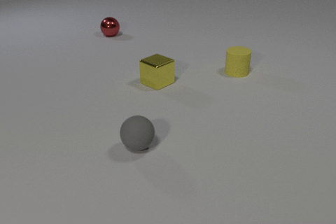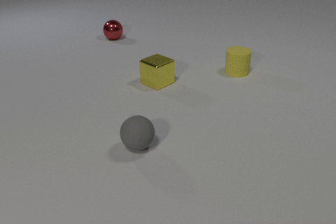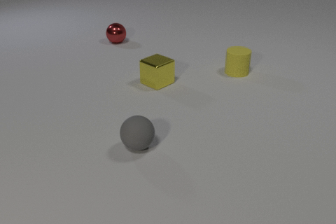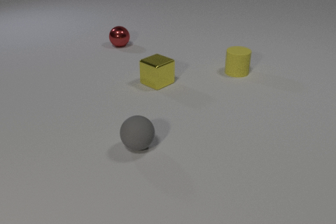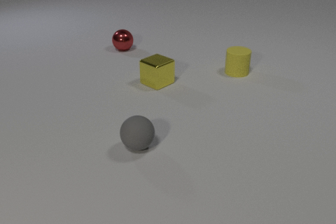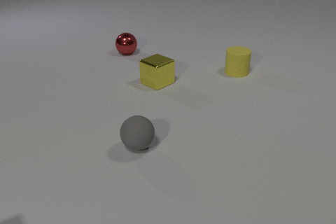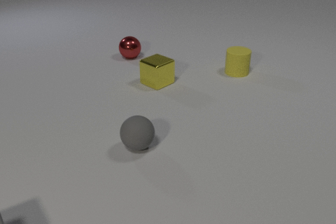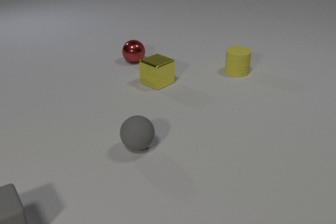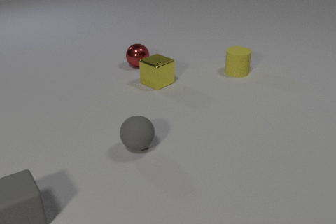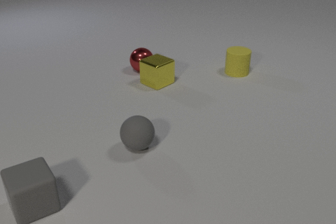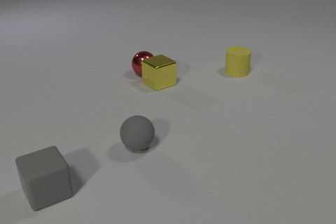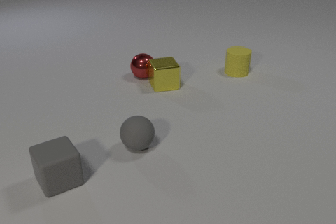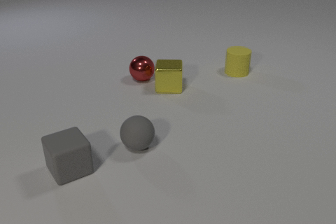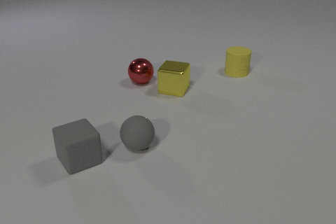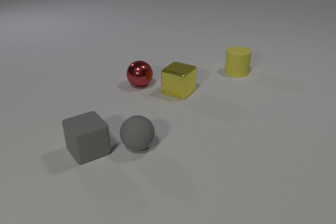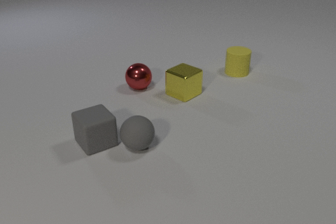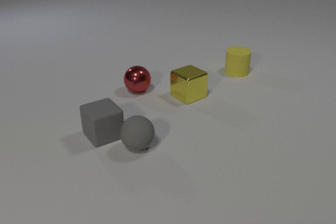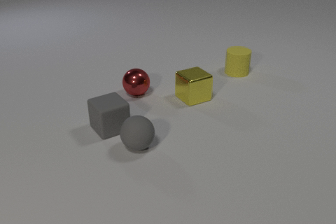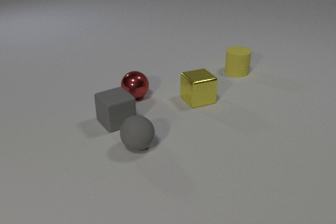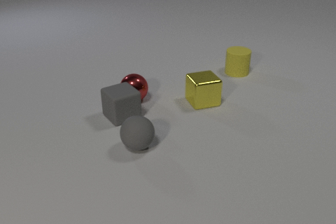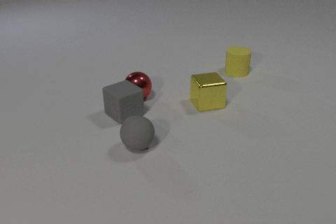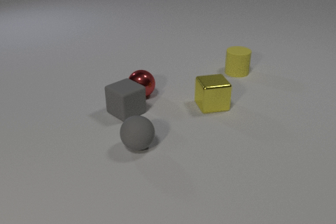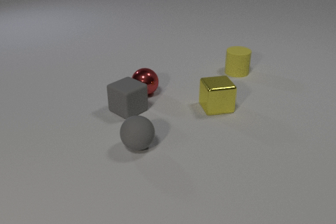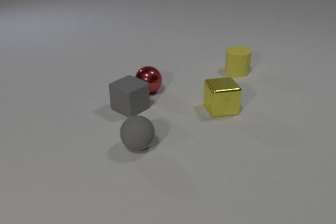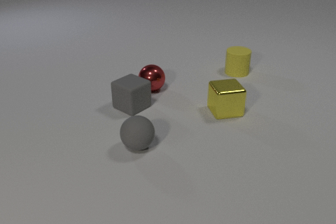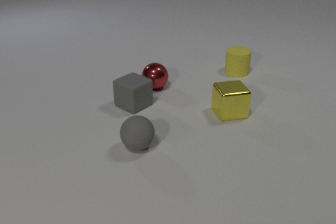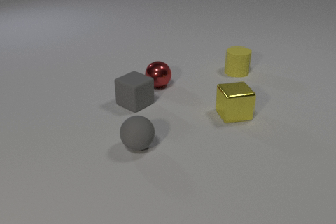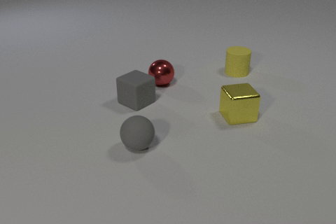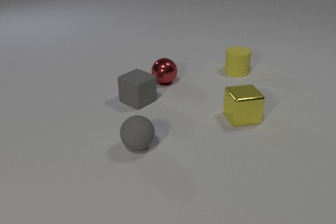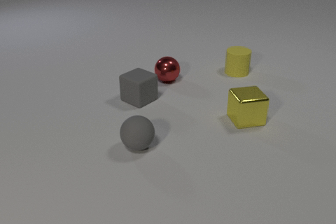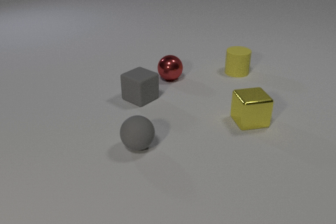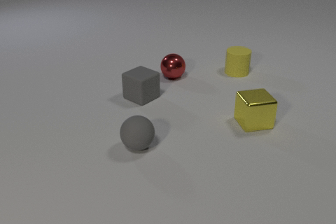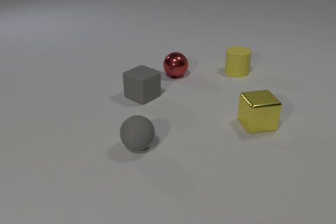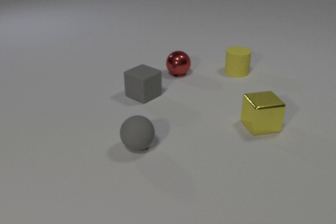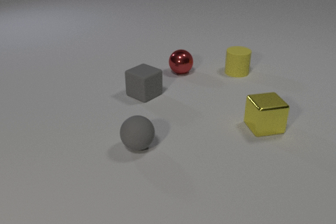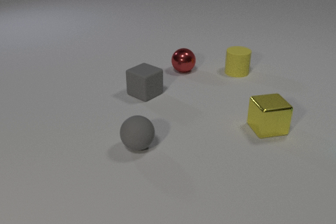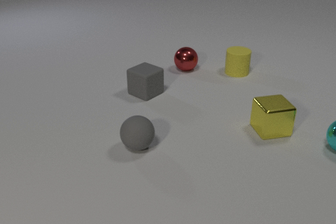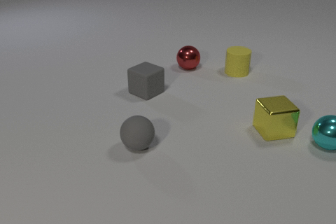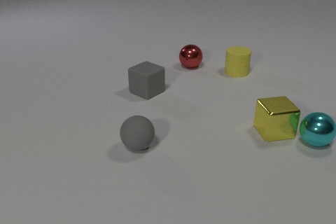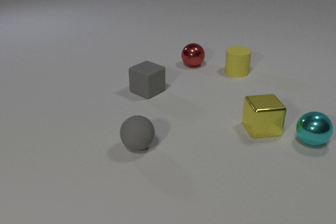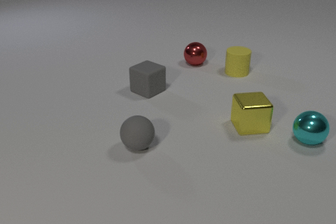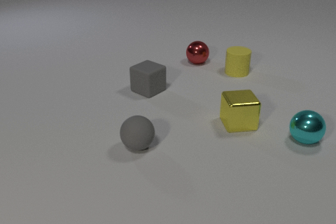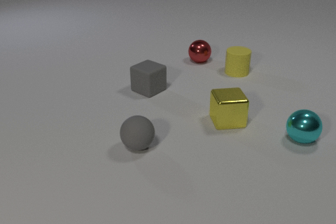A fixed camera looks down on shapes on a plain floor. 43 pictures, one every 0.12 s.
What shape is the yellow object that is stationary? cylinder.
How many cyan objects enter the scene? 1.
What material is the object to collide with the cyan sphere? metal.
0.00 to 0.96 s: The red metal sphere rolls toward the camera. The gray rubber cube comes in at the bottom edge, slides to the right and away from the camera.
0.96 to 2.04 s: The red metal sphere rolls toward the camera. The yellow metal cube slides to the right and toward the camera, spins so that its near face slides to the left, clockwise seen from above. The gray rubber cube slides away from the camera and to the right. The red metal sphere and the yellow metal cube collide.
2.04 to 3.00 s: The red metal sphere rolls to the right and away from the camera. The yellow metal cube slides to the right and toward the camera. The gray rubber cube slides away from the camera and to the right. The red metal sphere and the gray rubber cube collide.
3.00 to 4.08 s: The red metal sphere rolls away from the camera and to the right. The yellow metal cube slides to the right and toward the camera. The gray rubber cube slides away from the camera and to the right.
4.08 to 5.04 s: The red metal sphere rolls away from the camera and to the right. The yellow metal cube slides to the left. The gray rubber cube slides away from the camera. The cyan metal sphere comes in at the right edge, rolls to the left. The yellow metal cube and the cyan metal sphere collide.
